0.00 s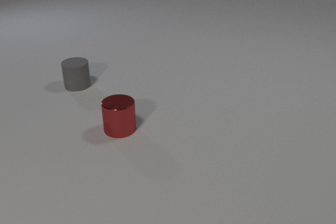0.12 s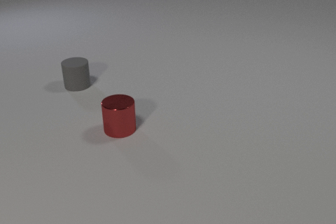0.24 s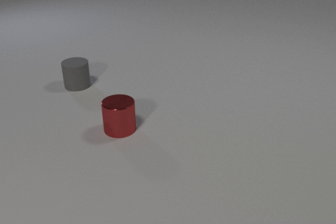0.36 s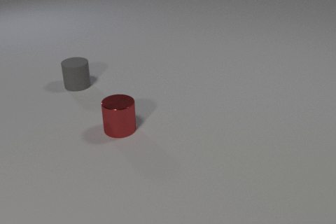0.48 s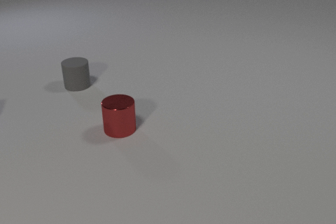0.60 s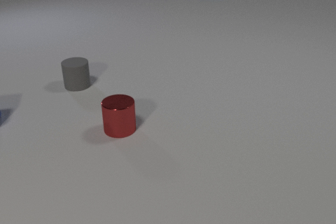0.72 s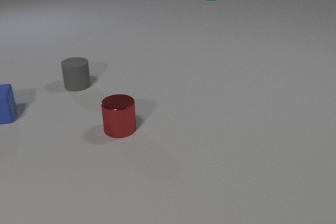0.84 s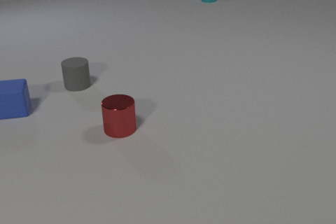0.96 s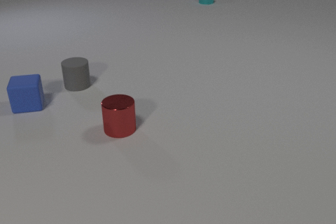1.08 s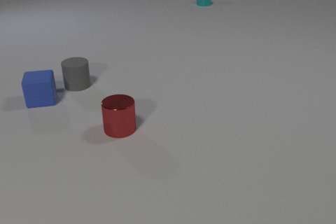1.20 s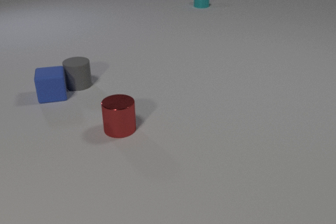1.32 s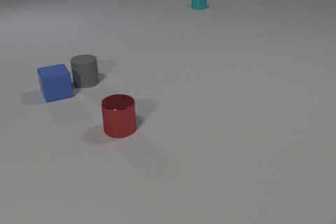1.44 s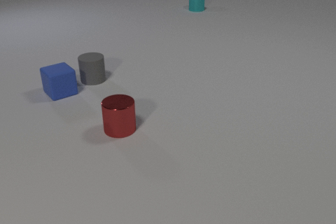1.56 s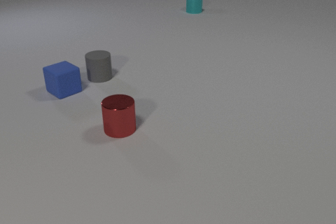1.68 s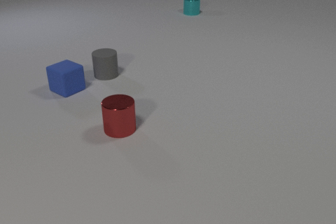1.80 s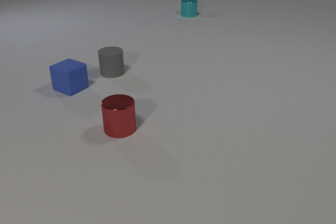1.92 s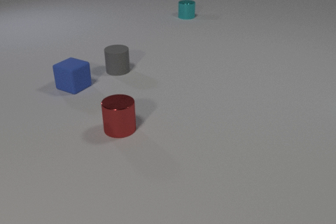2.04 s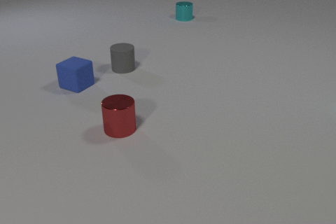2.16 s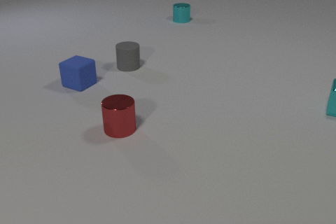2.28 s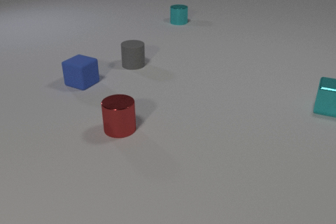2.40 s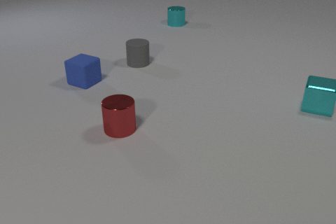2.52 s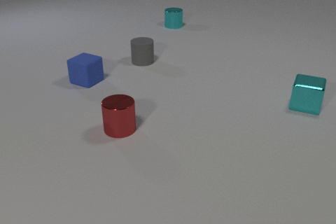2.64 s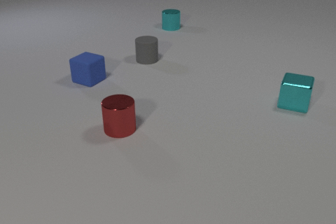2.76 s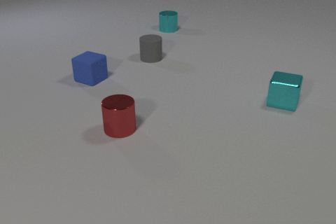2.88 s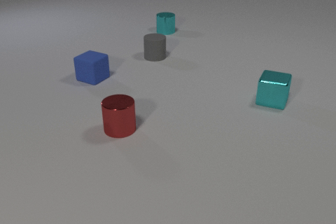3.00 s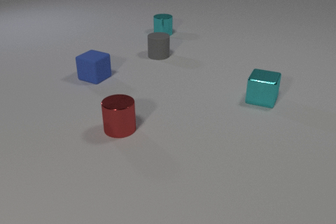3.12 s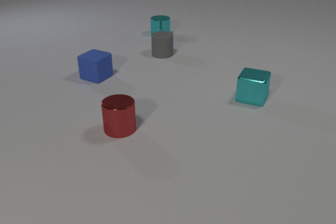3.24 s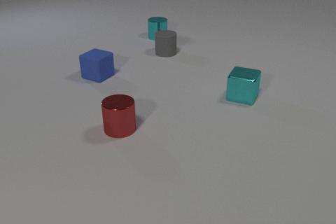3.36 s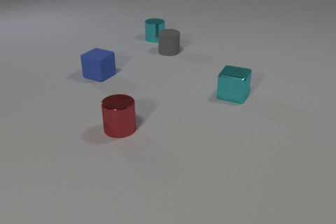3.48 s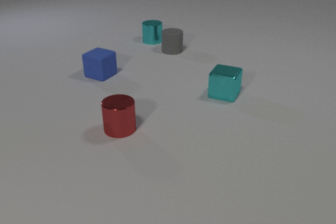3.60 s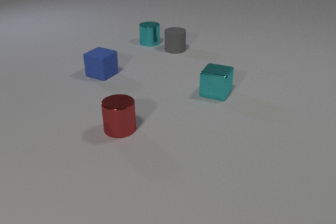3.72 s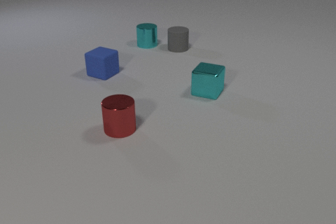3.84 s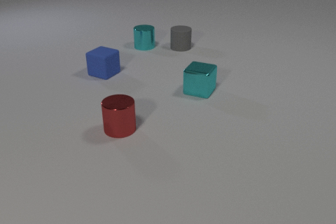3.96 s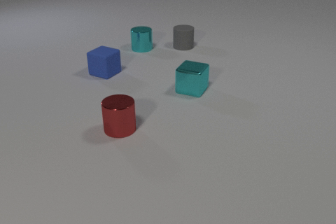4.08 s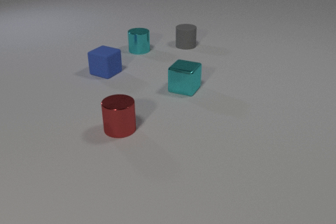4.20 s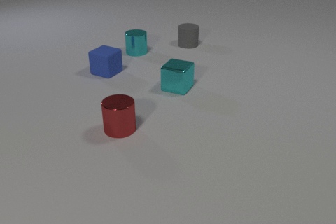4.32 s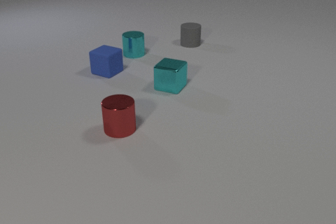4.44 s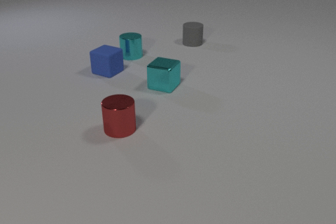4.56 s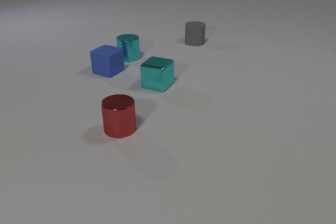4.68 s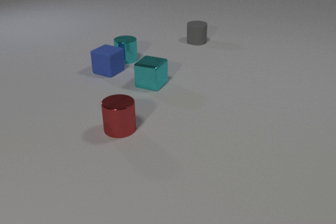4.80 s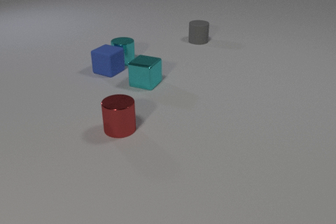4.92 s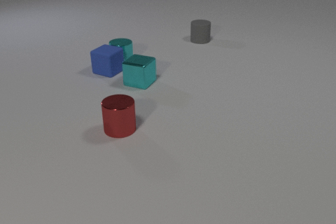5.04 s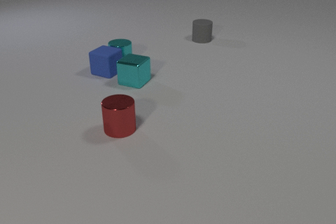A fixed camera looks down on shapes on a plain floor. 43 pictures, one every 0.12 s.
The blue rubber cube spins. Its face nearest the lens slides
to the right.
The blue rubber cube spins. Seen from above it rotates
counterclockwise.
0.00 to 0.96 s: The blue rubber cube comes in at the left edge, slides to the right and away from the camera. The cyan metal cylinder comes in at the top edge, slides toward the camera.
0.96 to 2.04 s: The blue rubber cube slides to the right and away from the camera, spins counterclockwise seen from above by about 45 degrees, its near face sliding to the right. The gray rubber cylinder slides to the right and away from the camera. The cyan metal cylinder slides toward the camera. The blue rubber cube and the gray rubber cylinder collide.
2.04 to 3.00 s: The blue rubber cube slides to the right and away from the camera. The gray rubber cylinder slides to the right and away from the camera. The cyan metal cylinder slides toward the camera and to the left. The cyan metal cube comes in at the right edge, slides to the left.
3.00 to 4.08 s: The blue rubber cube slides to the right and away from the camera. The gray rubber cylinder slides away from the camera and to the right. The cyan metal cylinder slides toward the camera and to the left. The cyan metal cube slides to the left.
4.08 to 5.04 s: The gray rubber cylinder slides away from the camera and to the right. The cyan metal cylinder slides toward the camera and to the left. The cyan metal cube slides to the left. The blue rubber cube and the cyan metal cylinder collide.
What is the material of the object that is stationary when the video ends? metal.
How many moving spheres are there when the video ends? 0.
How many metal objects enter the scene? 2.
